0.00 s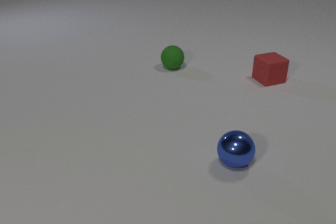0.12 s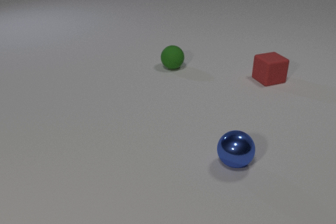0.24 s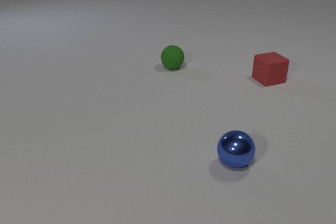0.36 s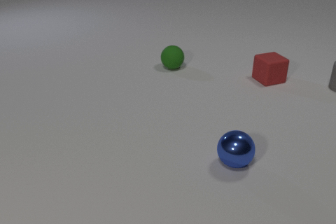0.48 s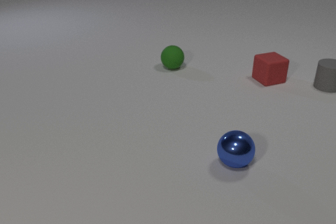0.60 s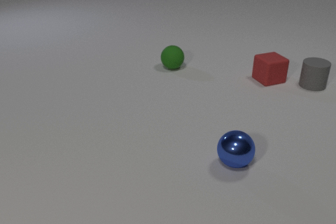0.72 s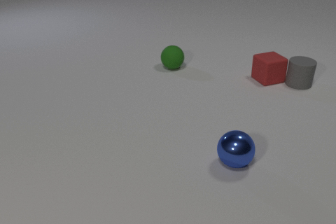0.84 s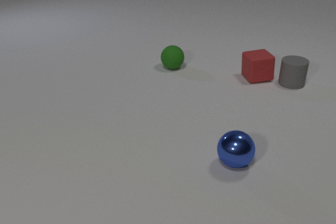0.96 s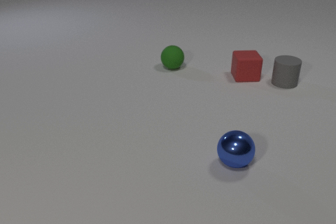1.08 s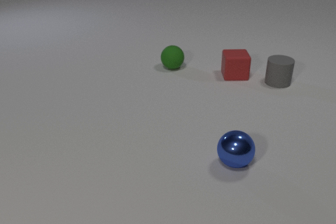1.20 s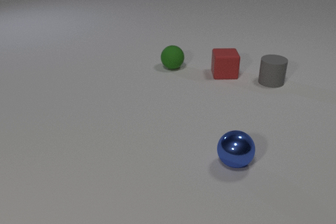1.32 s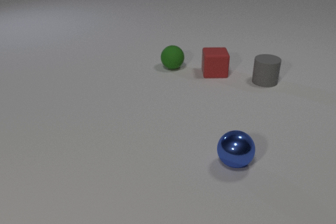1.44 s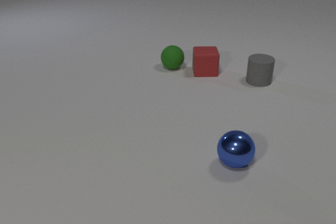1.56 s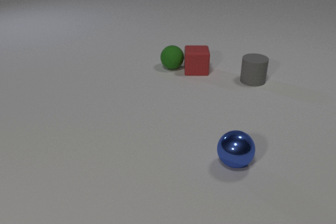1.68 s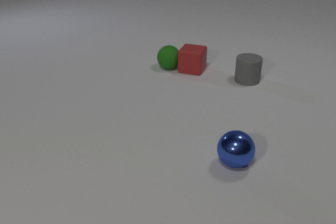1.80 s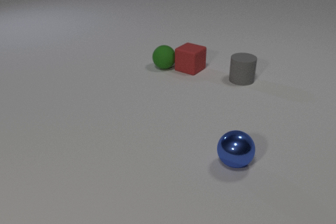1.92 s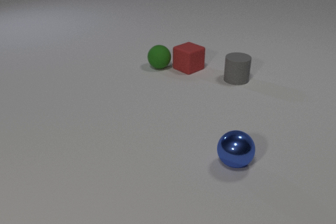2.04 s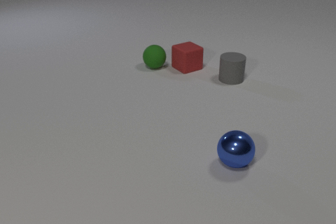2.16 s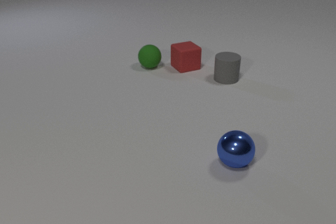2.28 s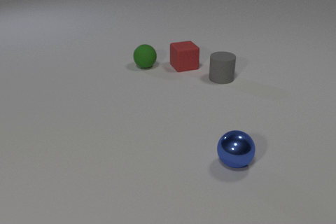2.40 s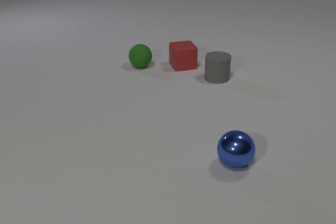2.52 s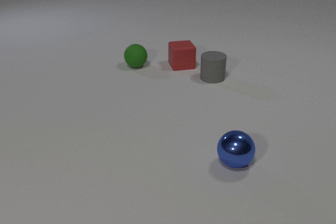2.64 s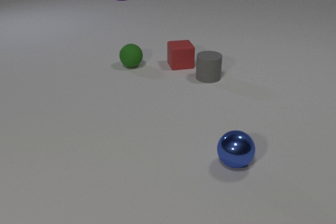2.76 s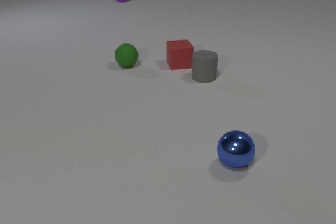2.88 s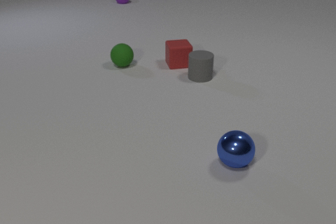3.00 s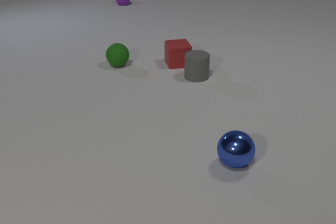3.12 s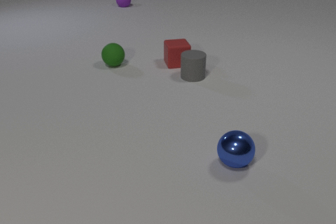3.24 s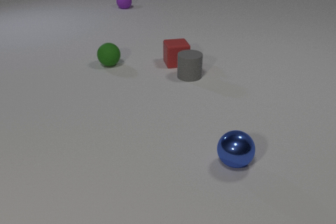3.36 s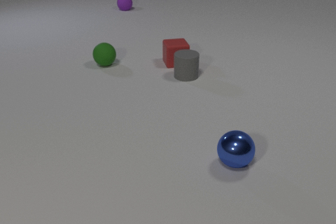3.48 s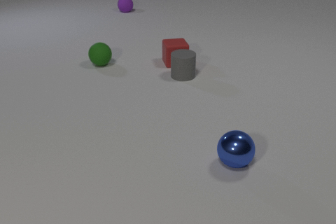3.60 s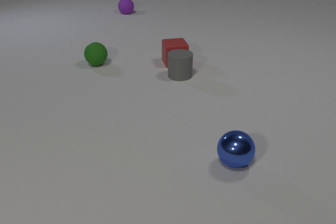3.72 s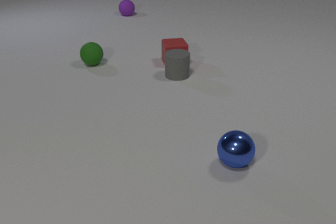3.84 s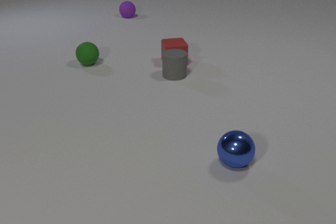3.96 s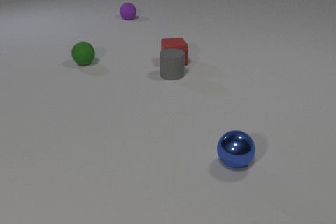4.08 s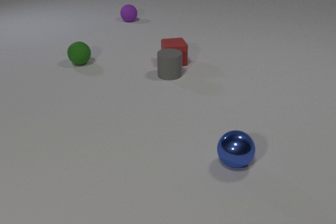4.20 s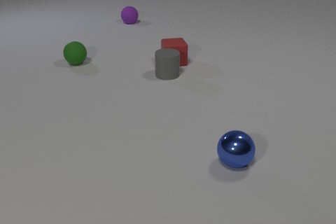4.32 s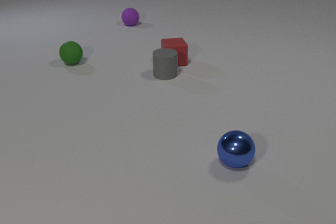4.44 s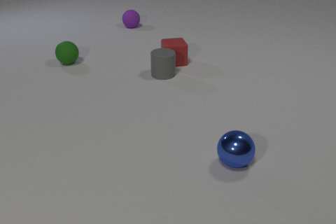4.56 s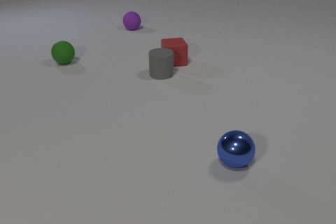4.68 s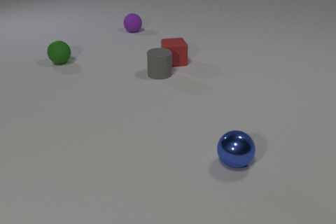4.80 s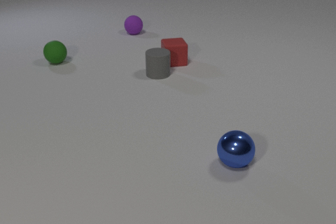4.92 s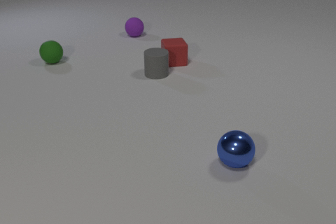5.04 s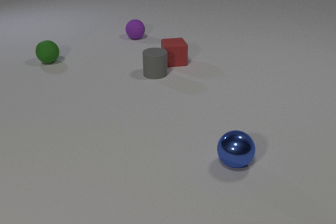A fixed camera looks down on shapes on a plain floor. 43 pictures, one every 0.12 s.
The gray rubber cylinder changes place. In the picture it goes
to the left.
The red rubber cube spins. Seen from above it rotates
clockwise.
0.00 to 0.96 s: The gray rubber cylinder comes in at the right edge, slides to the left. The red rubber cube slides to the left. The gray rubber cylinder and the red rubber cube collide.
0.96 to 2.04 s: The gray rubber cylinder slides to the left. The red rubber cube slides to the left, spins so that its near face slides to the left, clockwise seen from above. The green rubber sphere rolls to the left. The red rubber cube and the green rubber sphere collide.
2.04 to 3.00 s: The gray rubber cylinder slides to the left. The red rubber cube slides to the left and away from the camera, spins so that its near face slides to the left, clockwise seen from above. The purple rubber sphere comes in at the top edge, rolls toward the camera. The green rubber sphere rolls to the left.
3.00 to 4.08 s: The gray rubber cylinder slides to the left. The purple rubber sphere rolls toward the camera. The green rubber sphere rolls to the left.
4.08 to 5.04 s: The gray rubber cylinder slides to the left. The purple rubber sphere rolls toward the camera. The green rubber sphere rolls to the left.
What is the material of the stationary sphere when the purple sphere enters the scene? metal.
What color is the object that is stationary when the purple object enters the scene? blue.
How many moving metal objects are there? 0.
